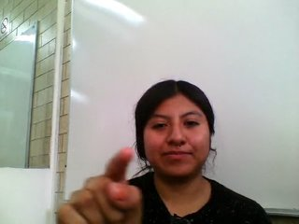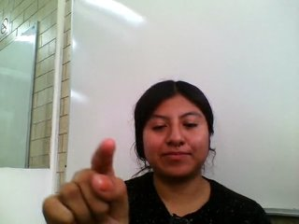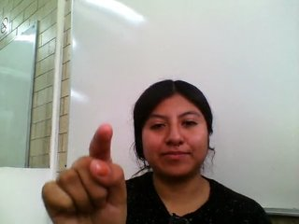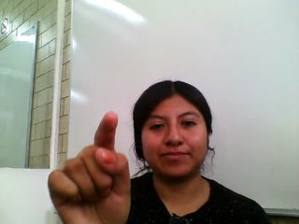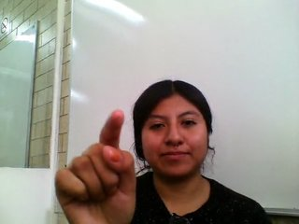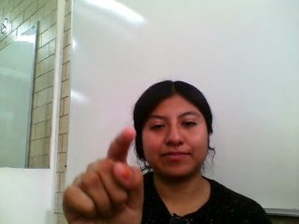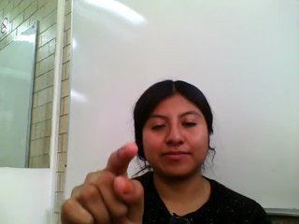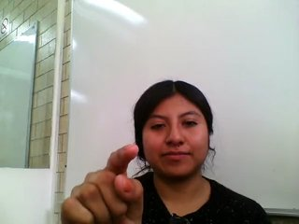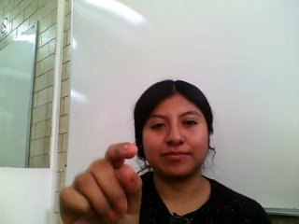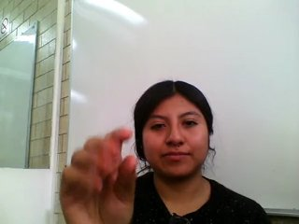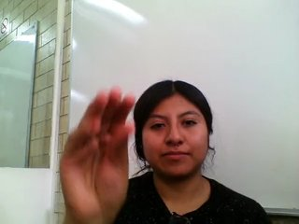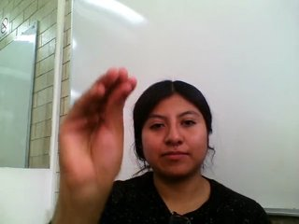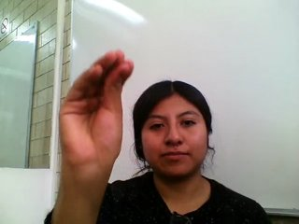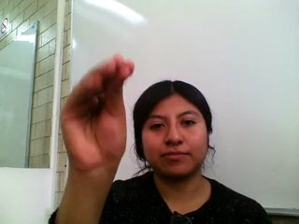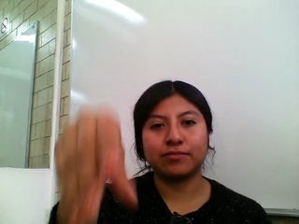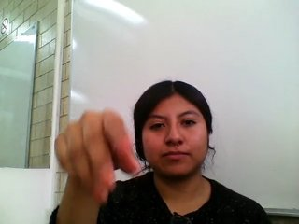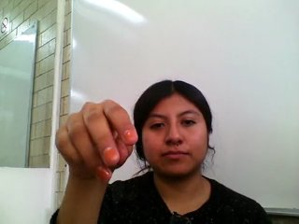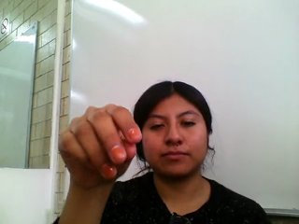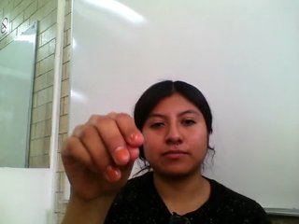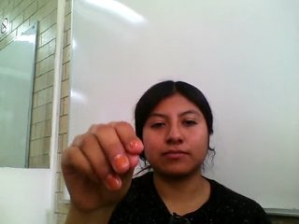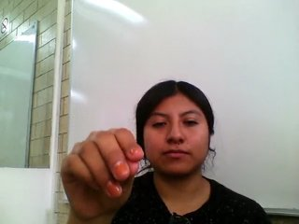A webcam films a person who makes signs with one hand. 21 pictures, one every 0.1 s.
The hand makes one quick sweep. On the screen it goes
downward.
0.0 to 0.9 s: Pointing with one finger.
1.0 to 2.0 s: On the screen the hand sweeps downward. The name of the sign: Throw down.
